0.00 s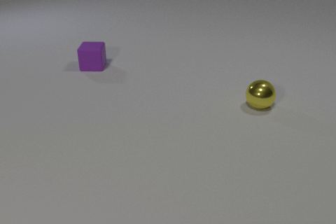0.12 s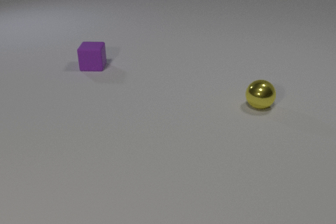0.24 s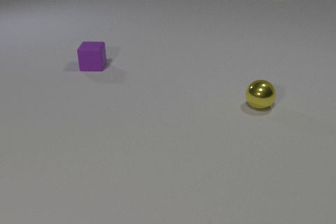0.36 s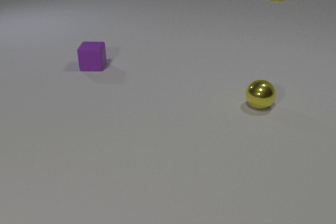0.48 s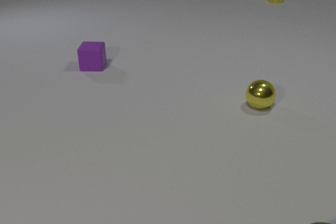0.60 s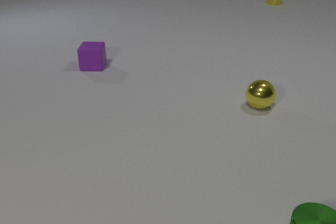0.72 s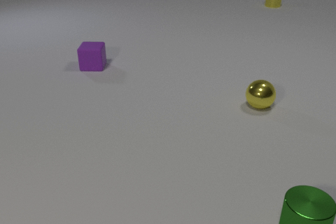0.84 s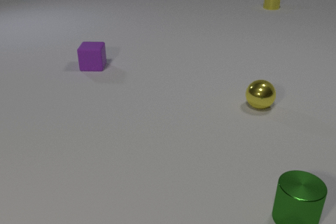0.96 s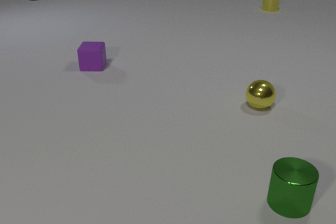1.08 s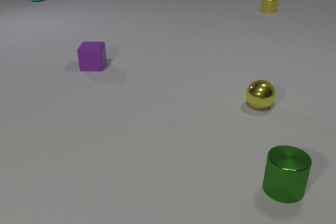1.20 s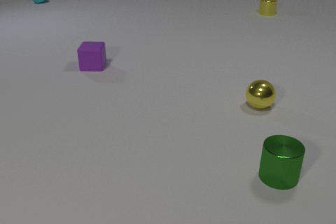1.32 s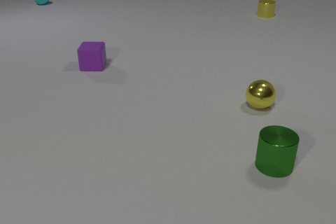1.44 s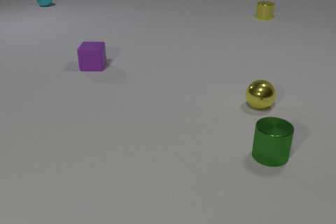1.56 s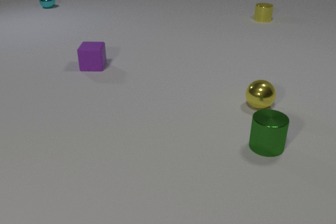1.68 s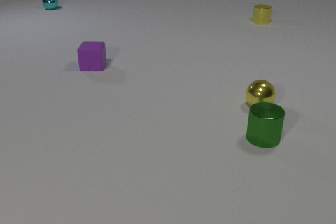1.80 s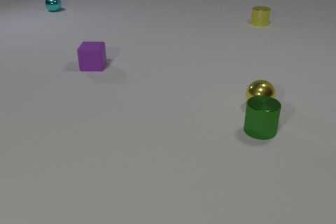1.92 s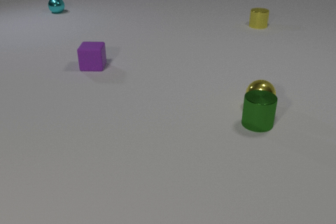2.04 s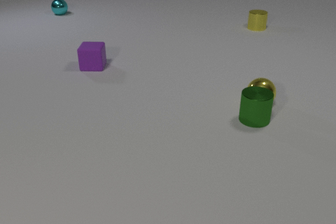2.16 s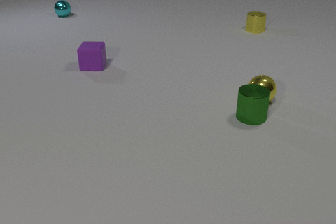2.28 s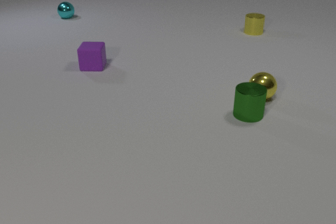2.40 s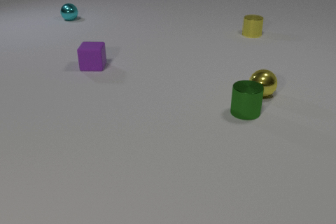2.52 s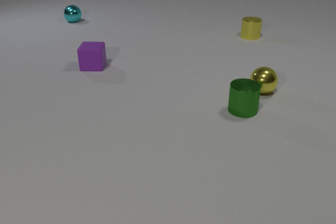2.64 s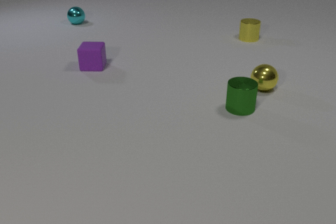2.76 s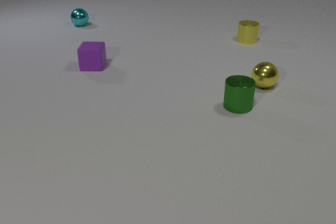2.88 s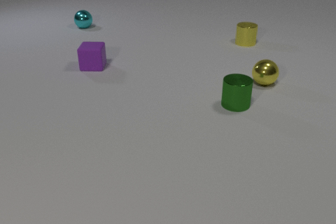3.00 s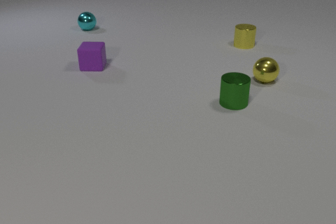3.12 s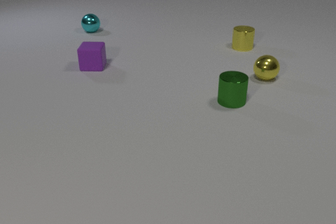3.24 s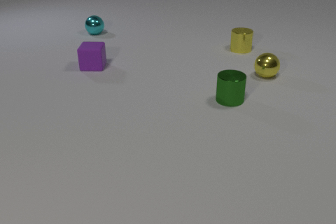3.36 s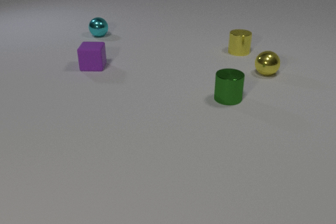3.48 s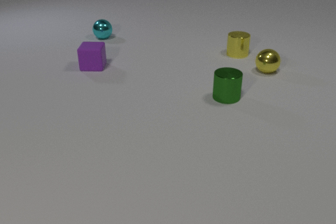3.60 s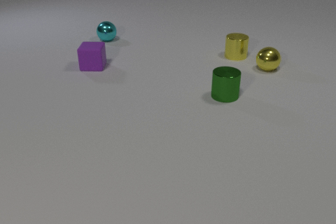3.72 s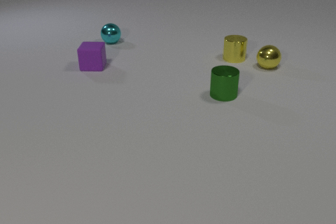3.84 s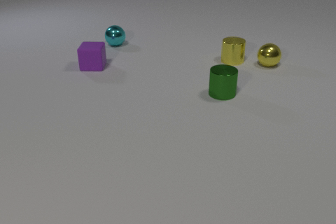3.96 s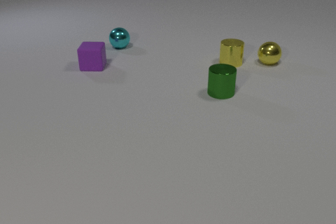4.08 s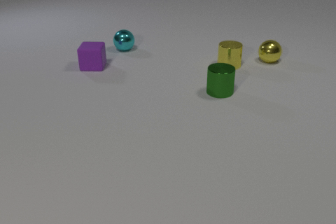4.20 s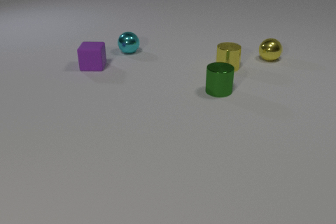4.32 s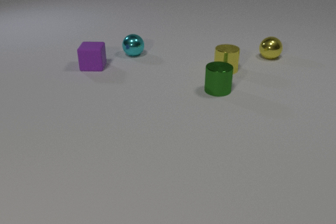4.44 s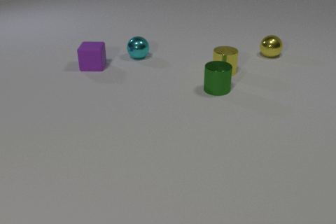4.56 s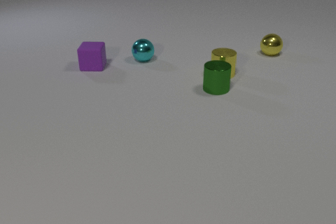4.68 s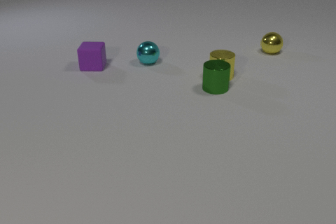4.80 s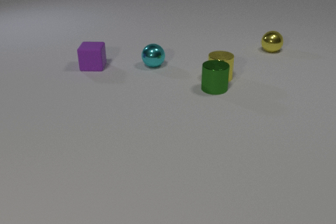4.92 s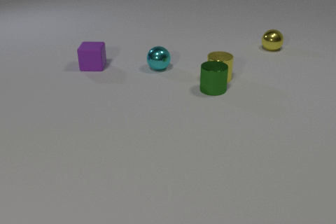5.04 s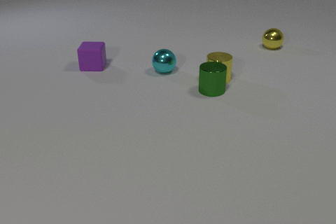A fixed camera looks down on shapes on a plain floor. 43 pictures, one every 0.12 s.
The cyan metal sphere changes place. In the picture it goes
toward the camera.
The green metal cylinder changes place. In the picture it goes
away from the camera.
0.00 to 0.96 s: The green metal cylinder comes in at the bottom edge, slides away from the camera. The yellow metal cylinder comes in at the top edge, slides toward the camera. The cyan metal sphere comes in at the top edge.
0.96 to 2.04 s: The green metal cylinder slides away from the camera. The yellow metal cylinder slides toward the camera. The cyan metal sphere rolls toward the camera. The green metal cylinder and the yellow metal sphere collide.
2.04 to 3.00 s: The green metal cylinder slides away from the camera and to the left. The yellow metal sphere rolls away from the camera. The yellow metal cylinder slides toward the camera. The cyan metal sphere rolls toward the camera and to the right.
3.00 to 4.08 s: The green metal cylinder slides away from the camera and to the left. The yellow metal sphere rolls away from the camera. The yellow metal cylinder slides toward the camera. The cyan metal sphere rolls toward the camera and to the right.
4.08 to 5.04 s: The green metal cylinder slides to the left. The yellow metal sphere rolls away from the camera. The yellow metal cylinder slides toward the camera. The cyan metal sphere rolls toward the camera and to the right. The green metal cylinder and the yellow metal cylinder collide.
How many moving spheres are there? 2.
How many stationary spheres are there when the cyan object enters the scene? 1.
Are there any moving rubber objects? no.
